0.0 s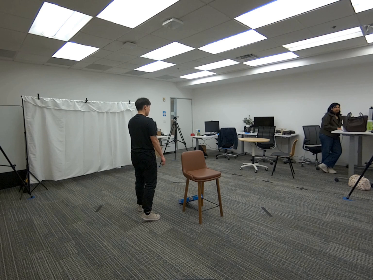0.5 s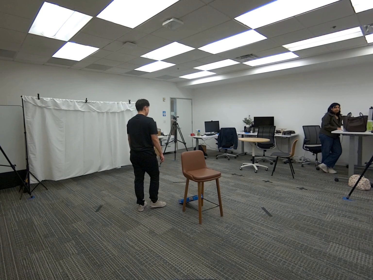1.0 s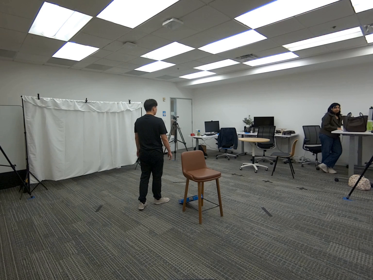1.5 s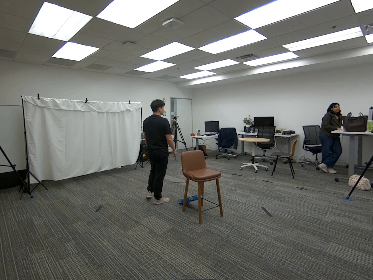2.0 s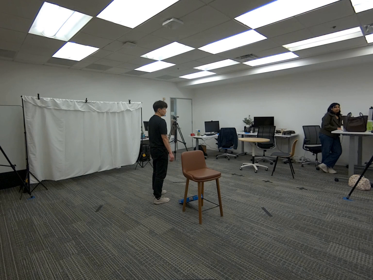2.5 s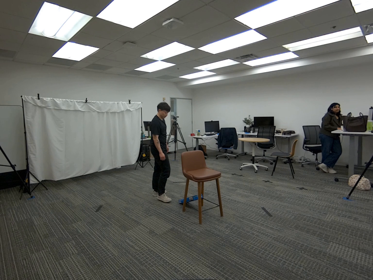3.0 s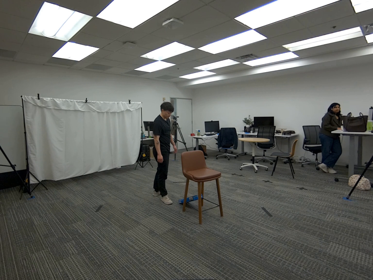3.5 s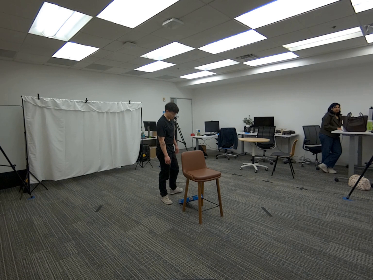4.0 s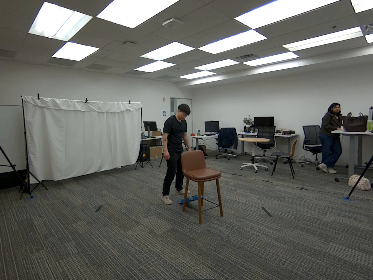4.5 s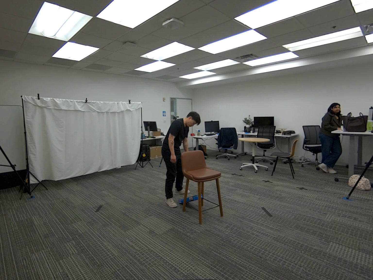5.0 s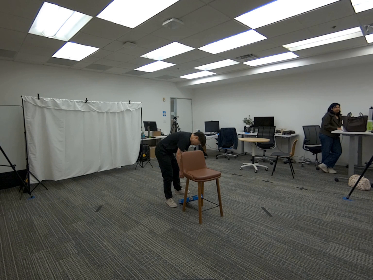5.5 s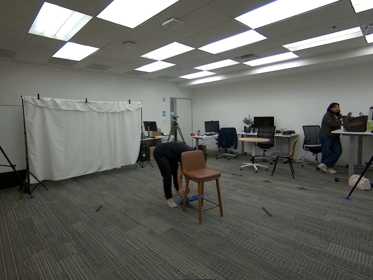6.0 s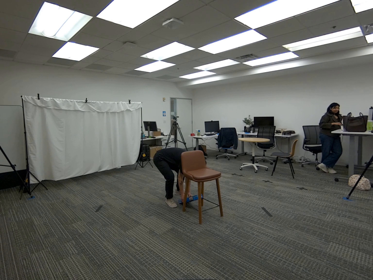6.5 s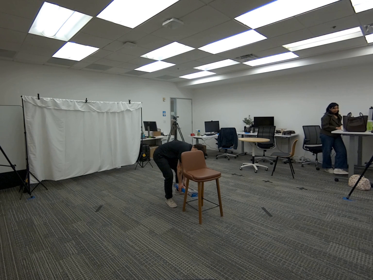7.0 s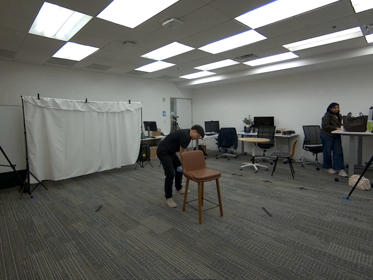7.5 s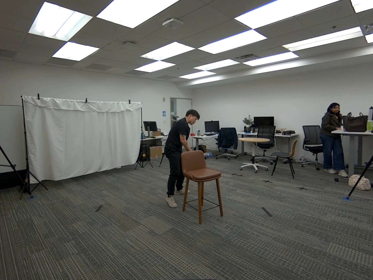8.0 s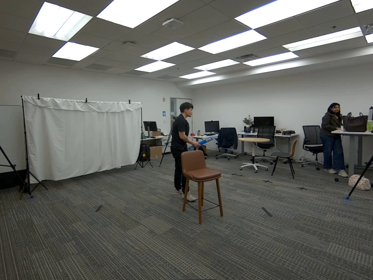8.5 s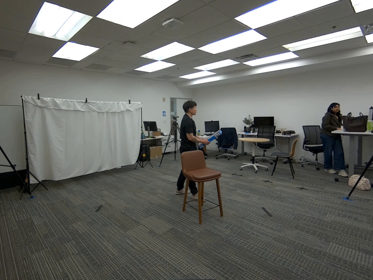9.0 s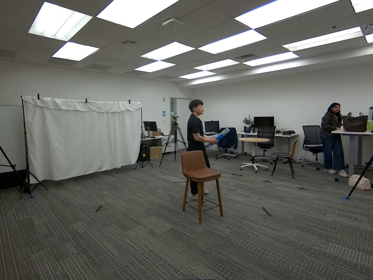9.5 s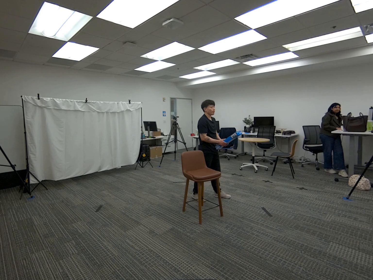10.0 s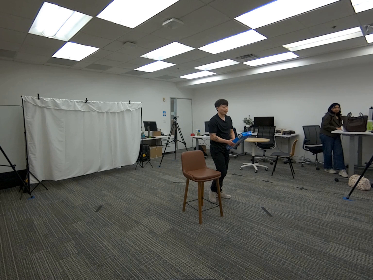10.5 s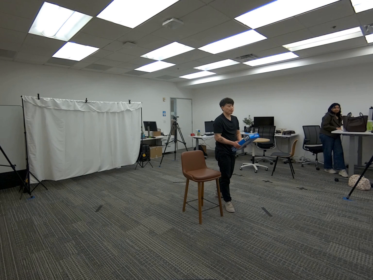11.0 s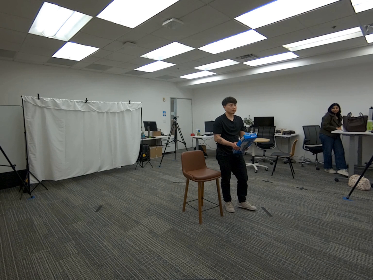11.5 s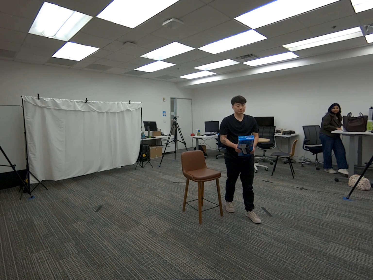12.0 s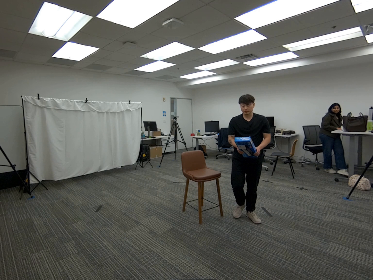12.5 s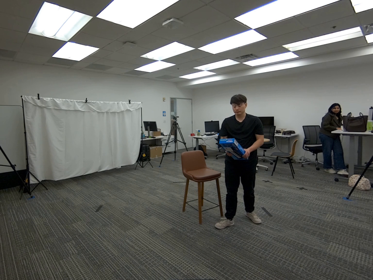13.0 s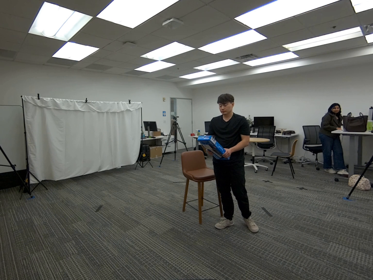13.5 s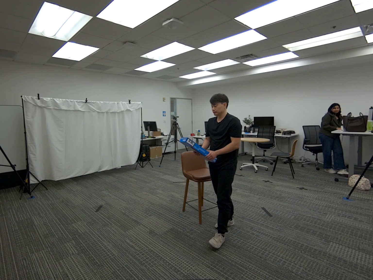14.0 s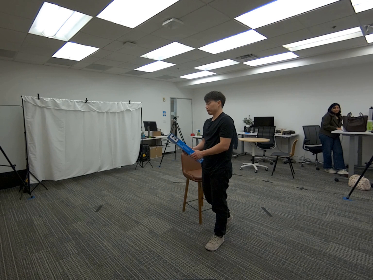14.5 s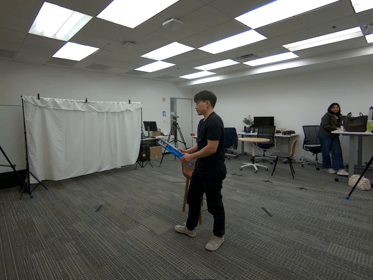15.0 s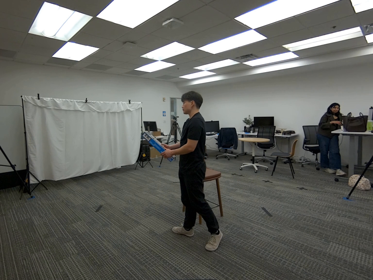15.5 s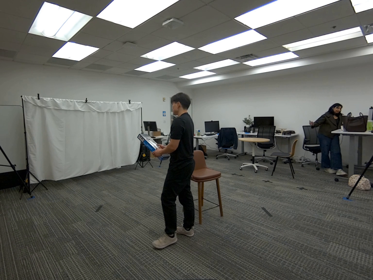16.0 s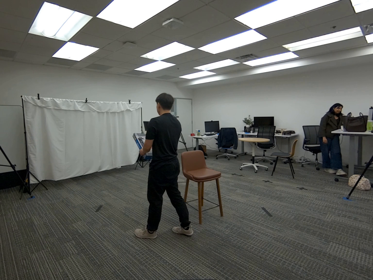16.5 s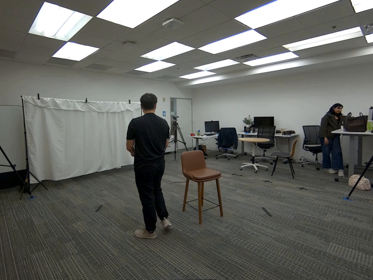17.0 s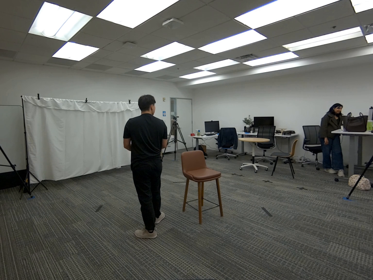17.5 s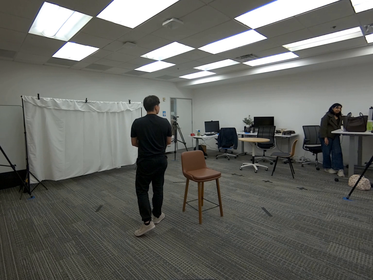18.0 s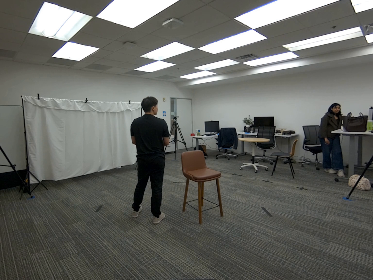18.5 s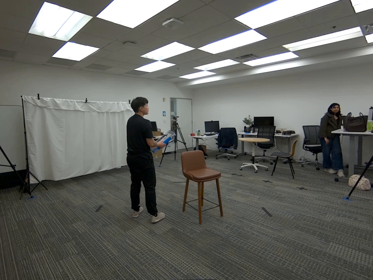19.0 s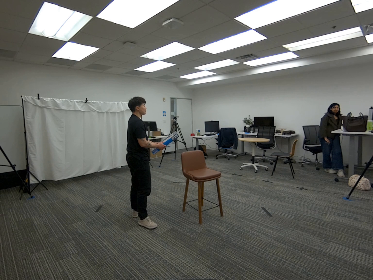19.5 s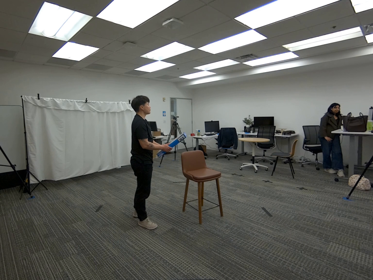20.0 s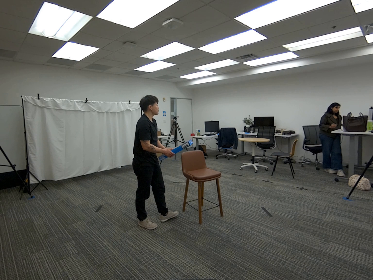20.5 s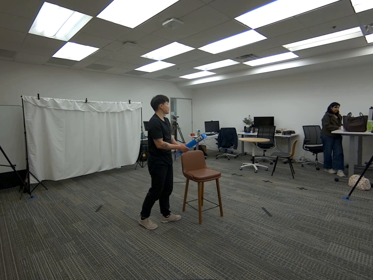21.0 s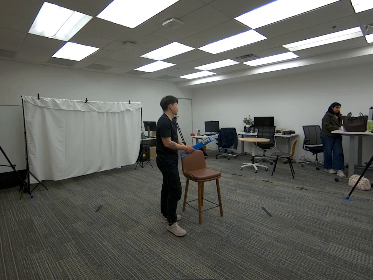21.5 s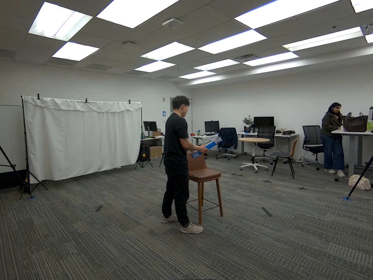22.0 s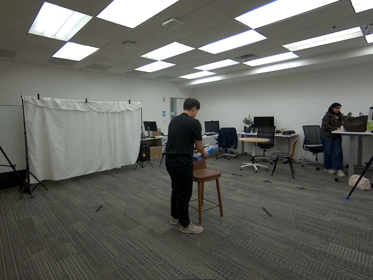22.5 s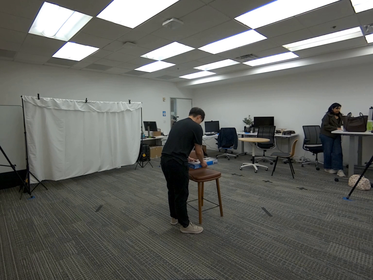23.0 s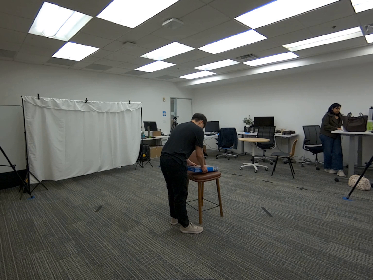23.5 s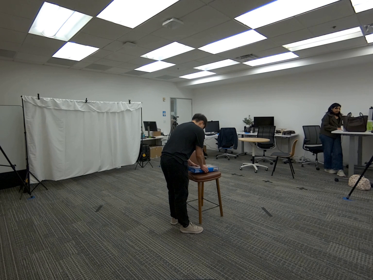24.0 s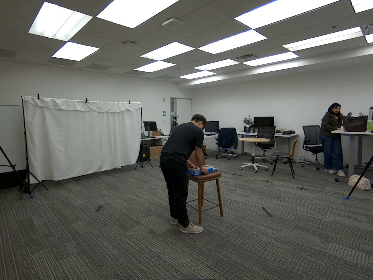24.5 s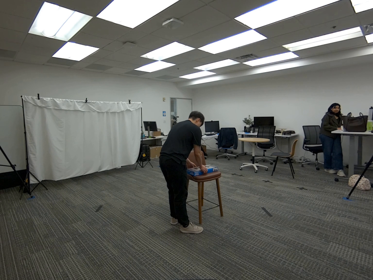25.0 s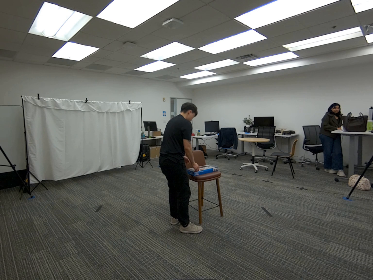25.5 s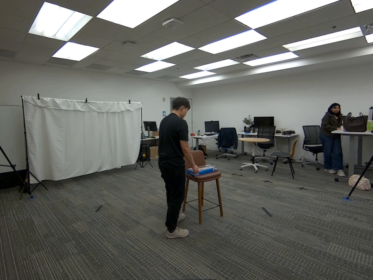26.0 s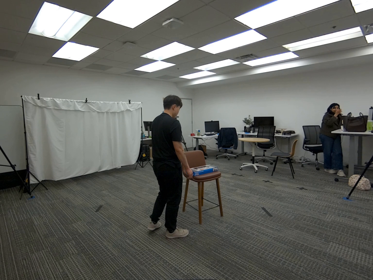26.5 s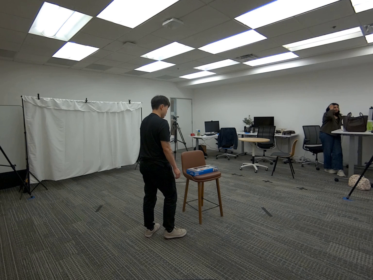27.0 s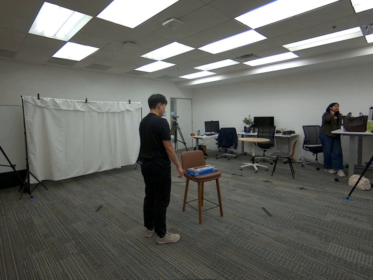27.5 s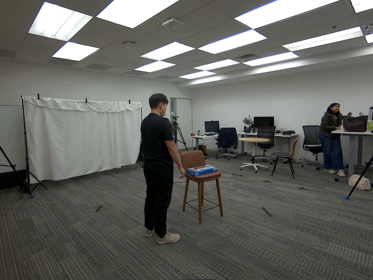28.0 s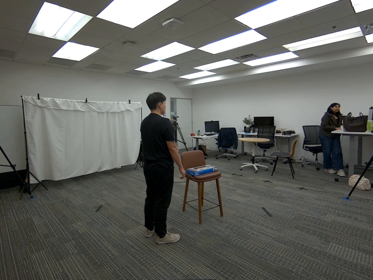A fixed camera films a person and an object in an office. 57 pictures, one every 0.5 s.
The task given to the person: Walk to the keyboard box underneath the tall bar stool and pick up the keyboard box and place the box on the seat of the tall bar stool.
